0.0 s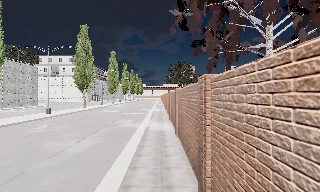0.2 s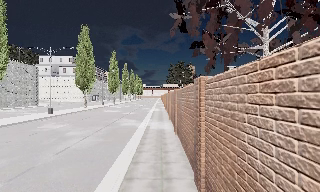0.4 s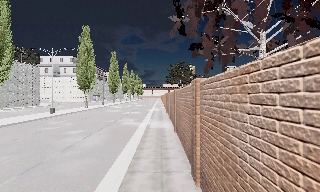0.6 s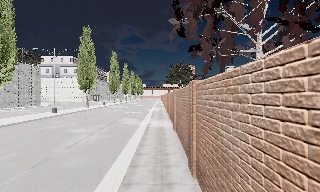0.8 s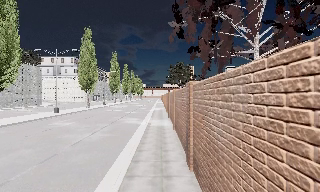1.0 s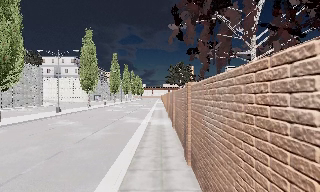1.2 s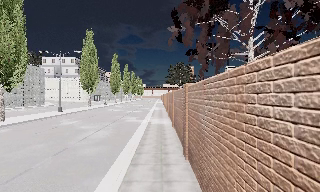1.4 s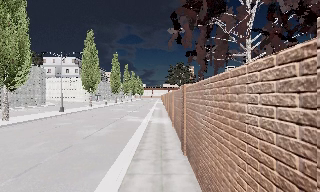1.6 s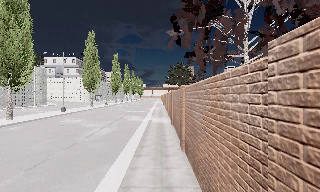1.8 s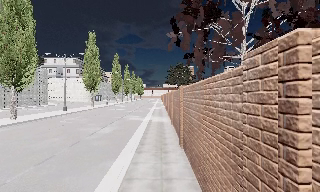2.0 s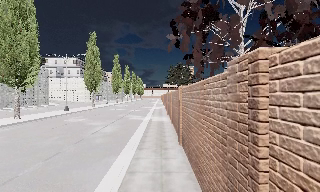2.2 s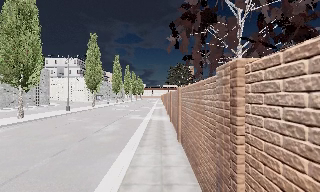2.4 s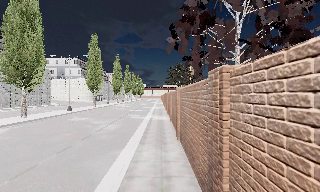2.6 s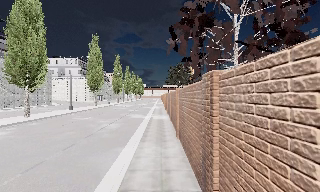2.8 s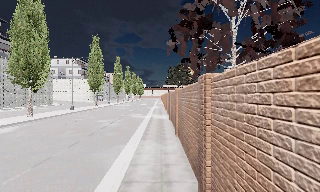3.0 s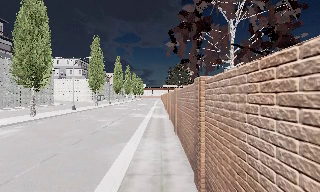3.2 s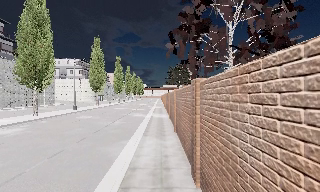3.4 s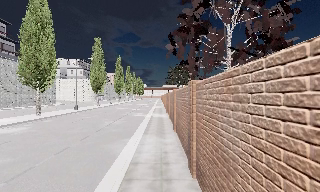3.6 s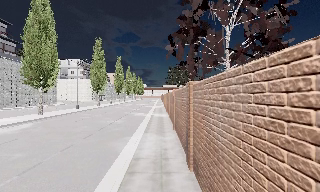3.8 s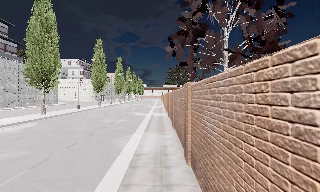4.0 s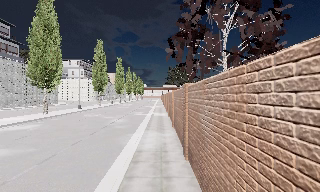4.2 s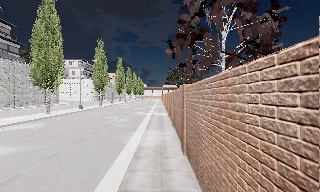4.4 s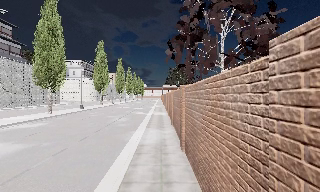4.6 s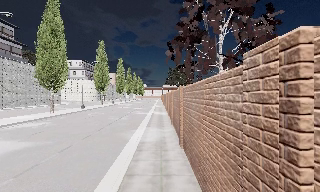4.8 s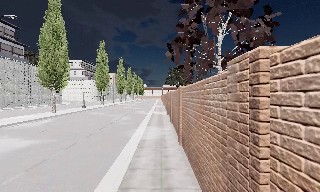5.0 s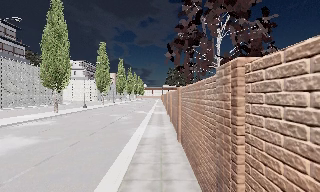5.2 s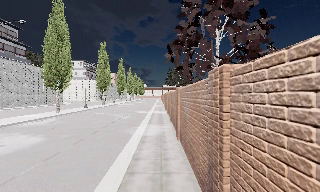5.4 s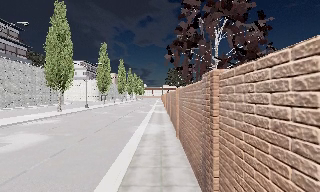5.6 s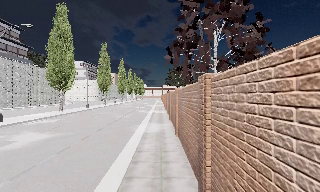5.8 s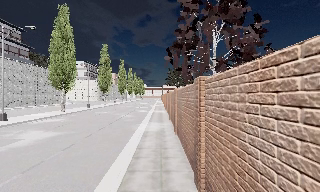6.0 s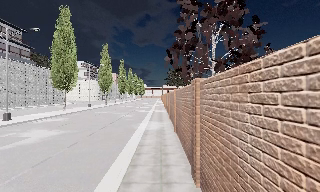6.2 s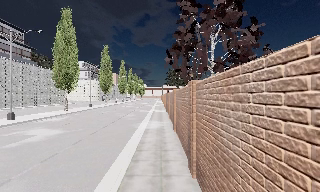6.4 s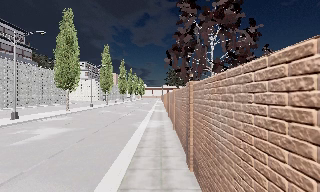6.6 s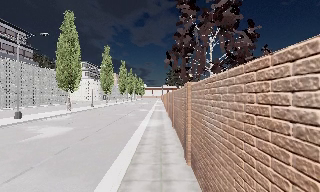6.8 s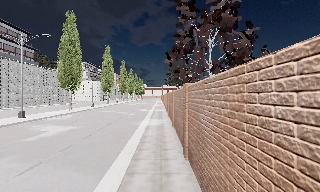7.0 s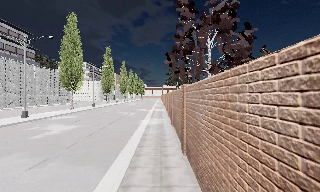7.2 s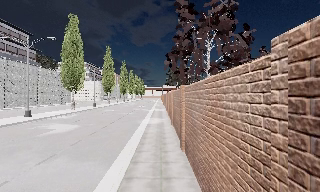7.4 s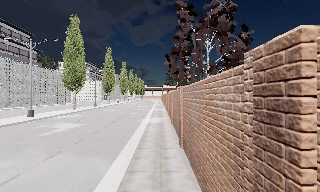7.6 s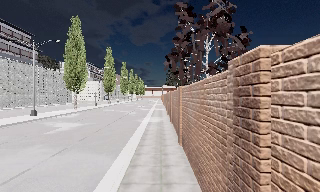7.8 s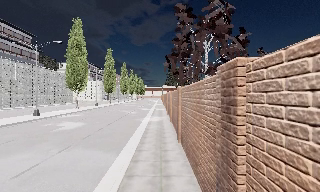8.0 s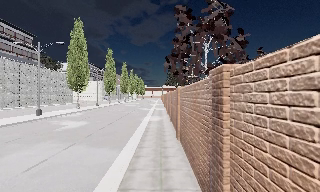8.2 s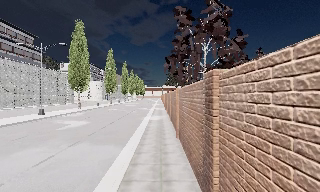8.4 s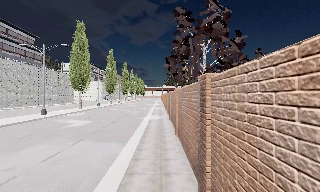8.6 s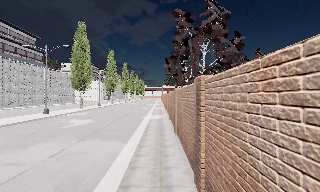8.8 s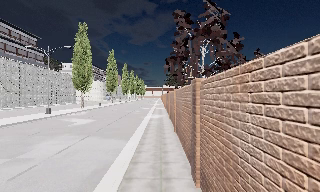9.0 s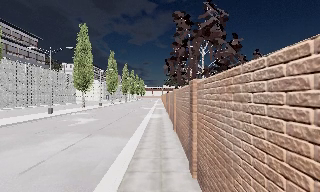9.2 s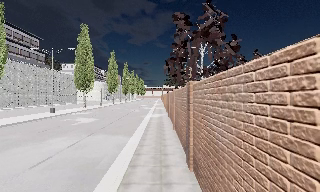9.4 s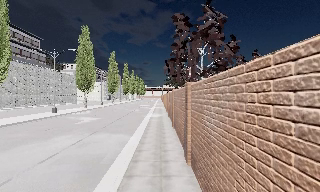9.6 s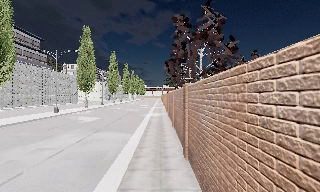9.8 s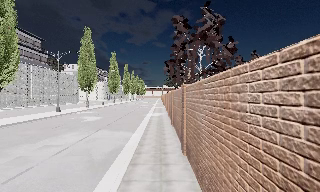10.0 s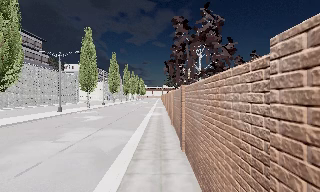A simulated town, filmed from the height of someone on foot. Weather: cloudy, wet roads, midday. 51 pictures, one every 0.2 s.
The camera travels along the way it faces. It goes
backward.
0.0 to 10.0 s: The camera travels backward, about 19 m, so what stands in front gets smaller.
The film runs backward here.
